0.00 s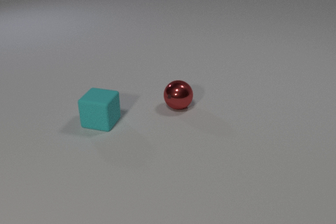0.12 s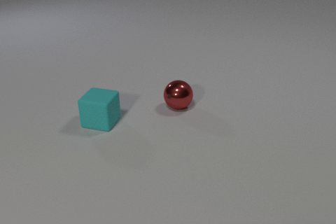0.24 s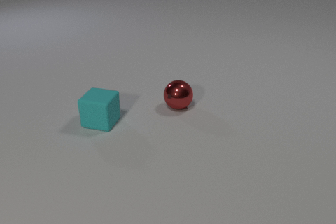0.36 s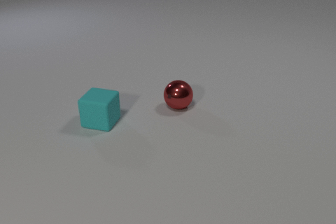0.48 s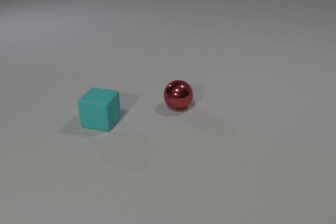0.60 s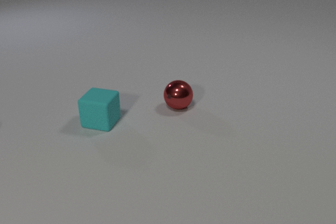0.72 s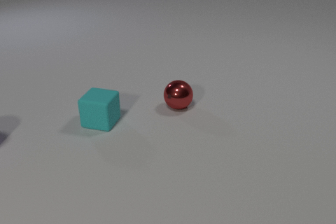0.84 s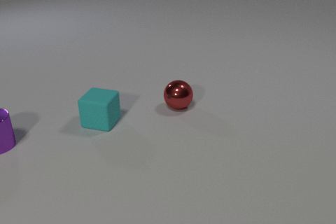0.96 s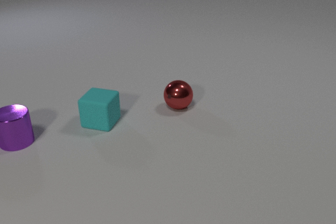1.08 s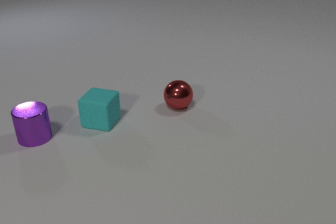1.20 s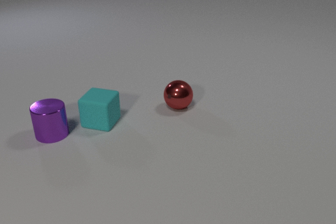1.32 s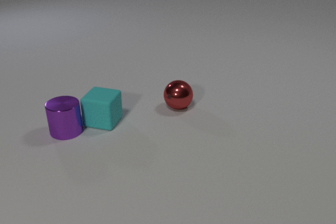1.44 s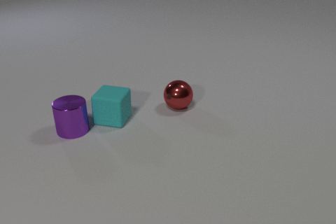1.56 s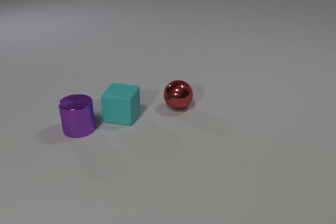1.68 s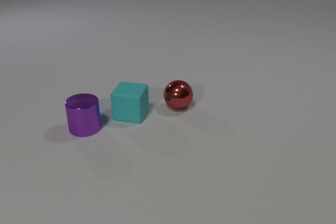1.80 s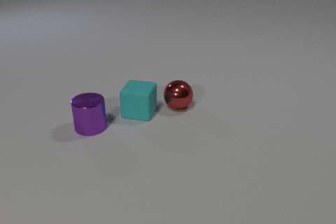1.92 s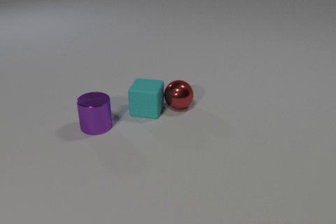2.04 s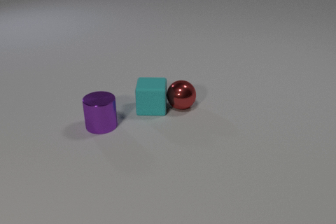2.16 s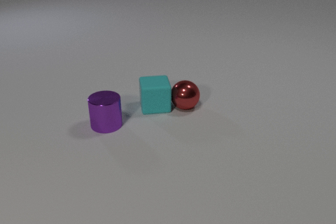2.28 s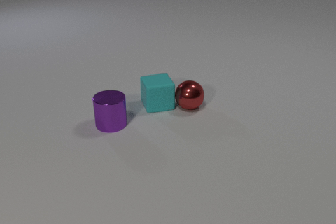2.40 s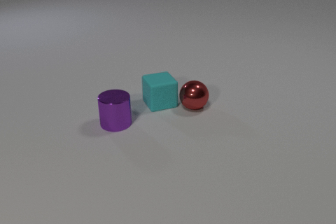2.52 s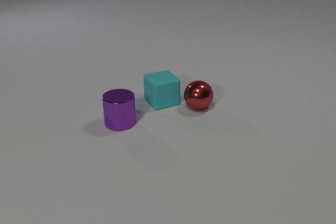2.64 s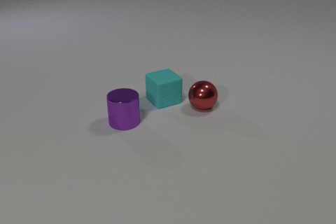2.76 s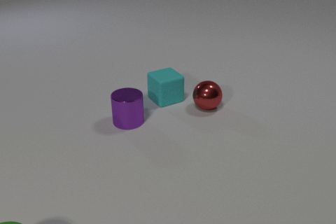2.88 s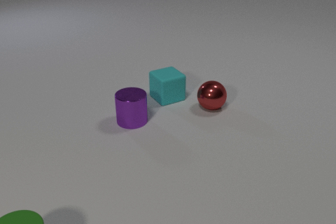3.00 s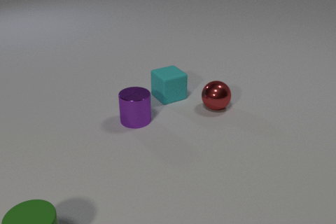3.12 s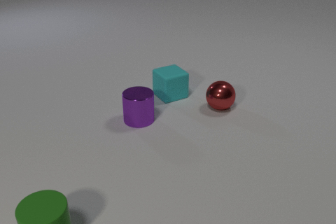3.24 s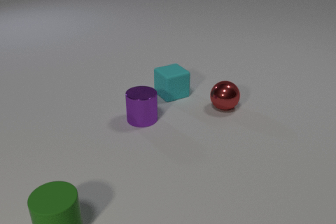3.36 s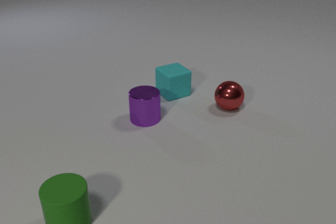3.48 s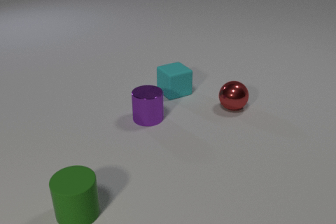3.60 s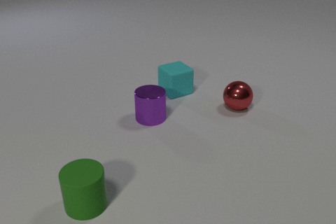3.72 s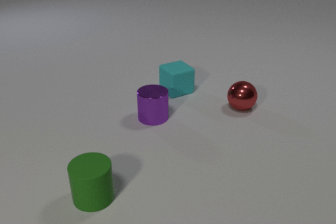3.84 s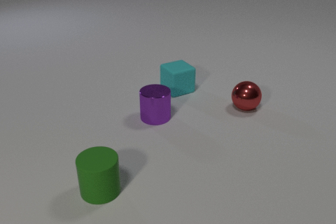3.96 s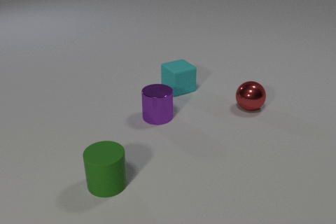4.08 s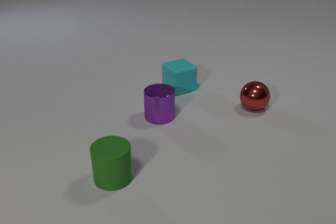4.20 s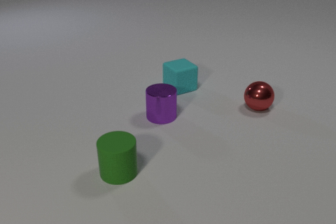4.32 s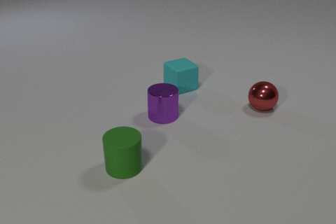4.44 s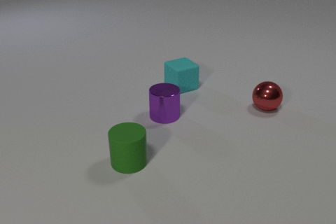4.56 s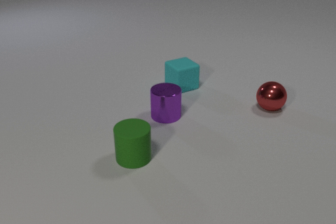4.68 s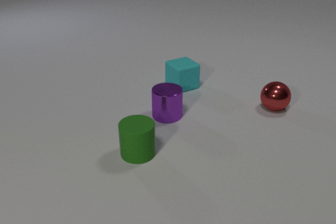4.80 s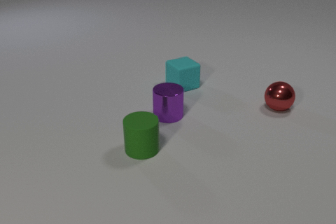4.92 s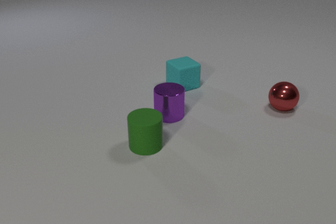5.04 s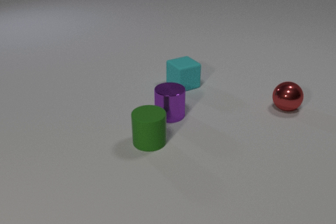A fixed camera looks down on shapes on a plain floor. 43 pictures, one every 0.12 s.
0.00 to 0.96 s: The purple metal cylinder comes in at the left edge, slides to the right.
0.96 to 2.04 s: The purple metal cylinder slides to the right. The cyan rubber cube slides to the right and away from the camera. The purple metal cylinder and the cyan rubber cube collide. The cyan rubber cube and the red metal sphere collide.
2.04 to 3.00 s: The purple metal cylinder slides to the right. The cyan rubber cube slides away from the camera and to the right, spins so that its near face slides to the right, counterclockwise seen from above. The green rubber cylinder comes in at the bottom edge, slides to the right and away from the camera. The red metal sphere rolls to the right.
3.00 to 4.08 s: The purple metal cylinder slides to the right. The cyan rubber cube slides away from the camera and to the right. The green rubber cylinder slides away from the camera and to the right. The red metal sphere rolls to the right.
4.08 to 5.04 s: The purple metal cylinder slides to the right. The cyan rubber cube slides away from the camera. The green rubber cylinder slides away from the camera and to the right. The red metal sphere rolls to the right.
Are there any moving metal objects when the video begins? no.
How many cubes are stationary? 0.
What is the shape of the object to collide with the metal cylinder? cube.
